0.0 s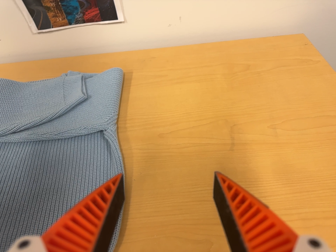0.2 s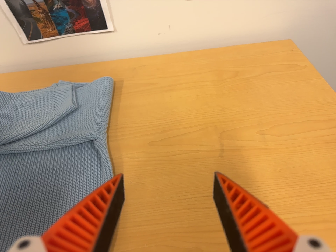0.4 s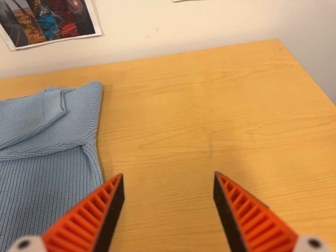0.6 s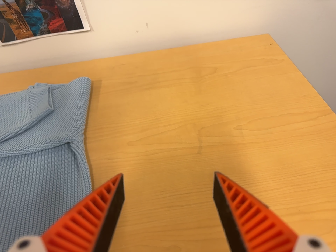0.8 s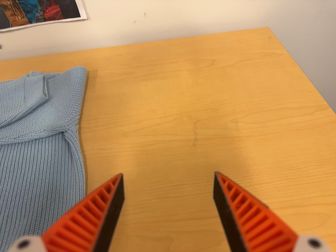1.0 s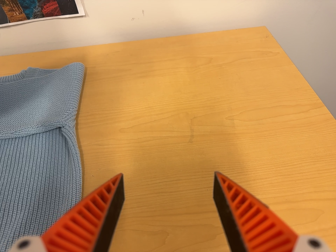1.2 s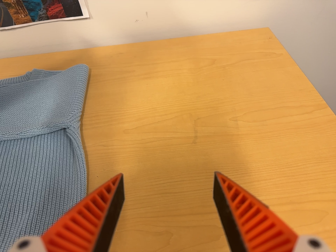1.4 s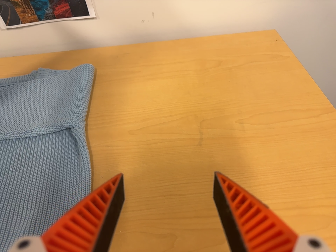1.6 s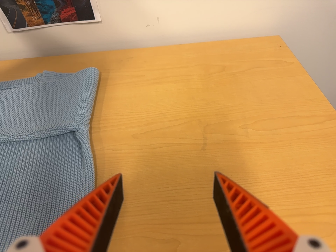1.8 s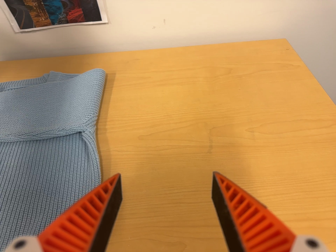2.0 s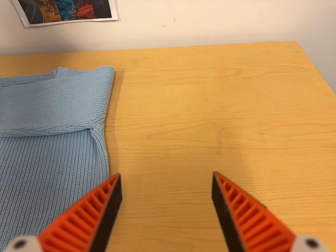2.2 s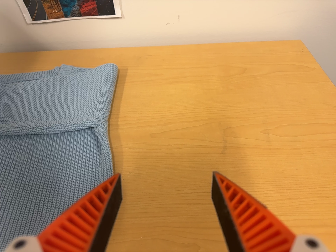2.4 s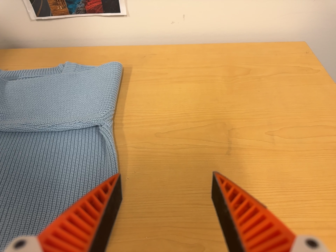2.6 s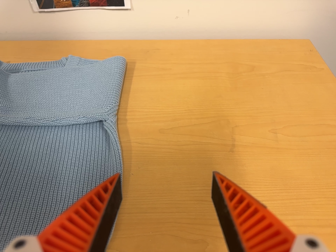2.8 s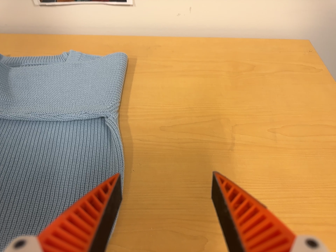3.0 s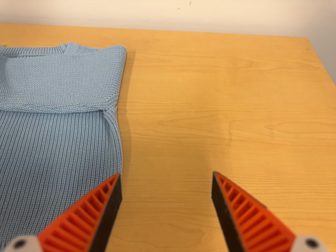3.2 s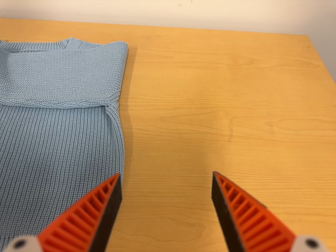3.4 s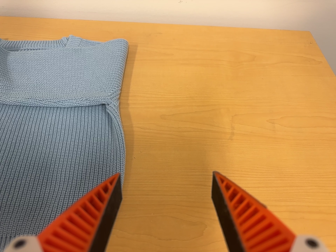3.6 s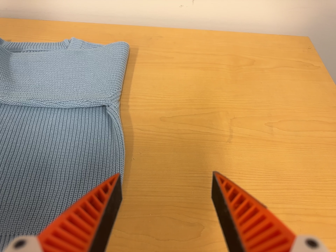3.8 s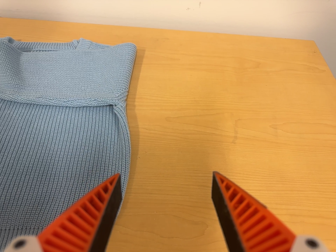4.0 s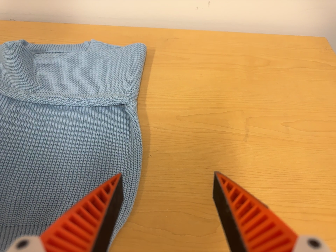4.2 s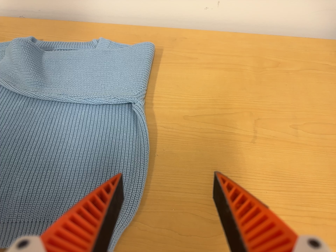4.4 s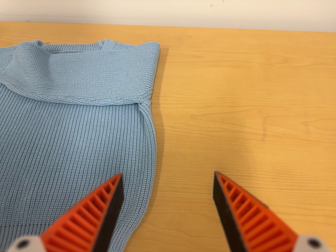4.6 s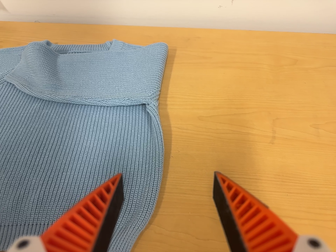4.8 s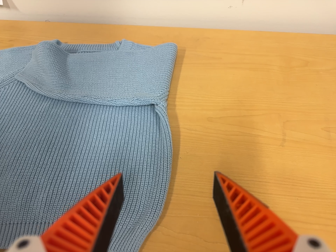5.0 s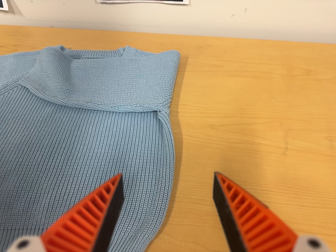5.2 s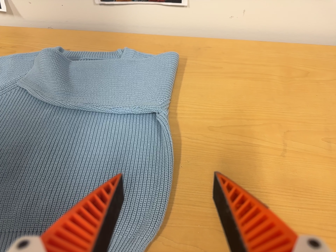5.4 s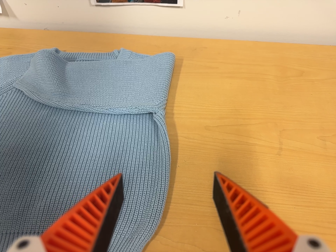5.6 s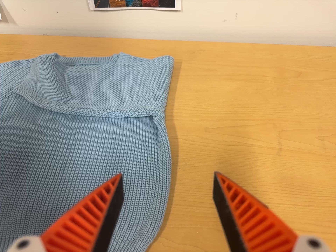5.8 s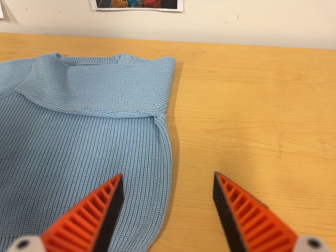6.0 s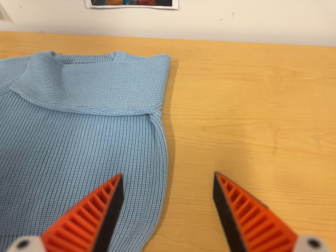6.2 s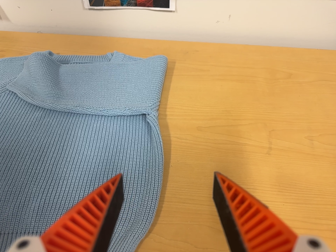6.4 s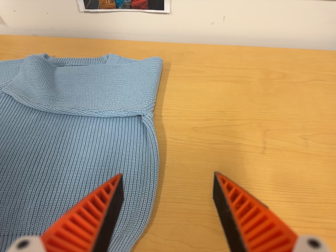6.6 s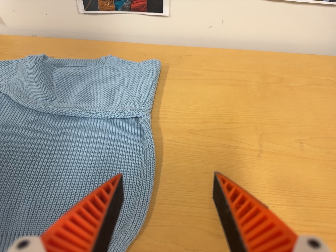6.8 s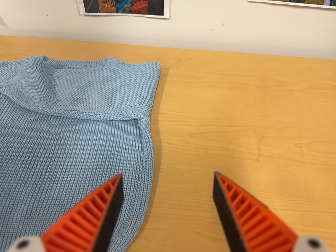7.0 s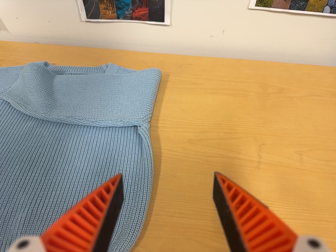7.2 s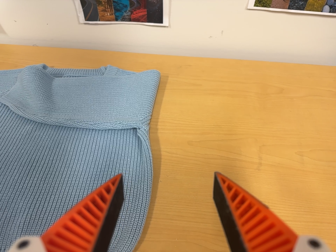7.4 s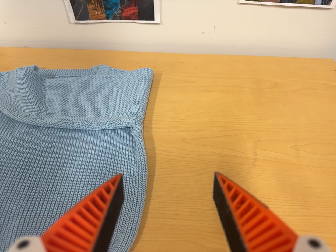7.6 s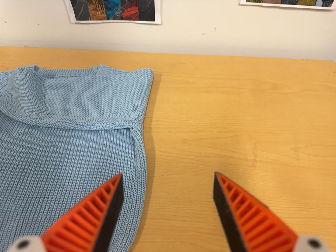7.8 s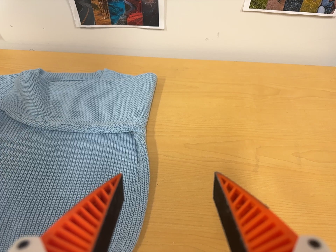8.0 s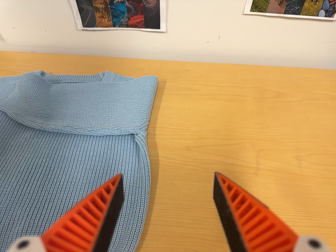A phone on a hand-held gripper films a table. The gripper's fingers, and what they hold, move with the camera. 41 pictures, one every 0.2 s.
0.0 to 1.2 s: The camera travels to its right, about 4 cm, so close, fixed things drift to the left.
1.2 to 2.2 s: The camera shifts only a little, or ends up much as it began.
2.2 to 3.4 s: The camera travels to its left, about 4 cm.
3.4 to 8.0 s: The camera shifts only a little, or ends up much as it began.
The film runs backward here.
